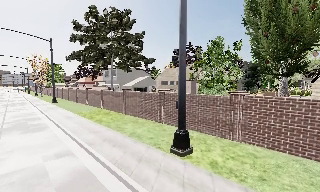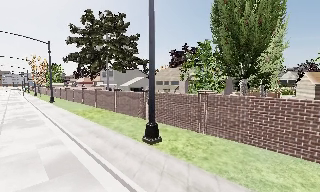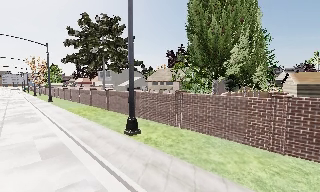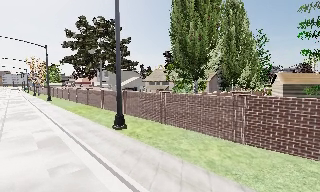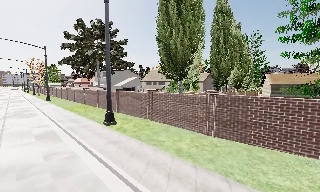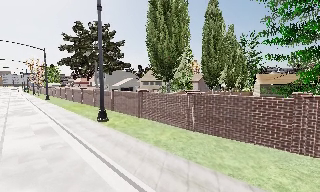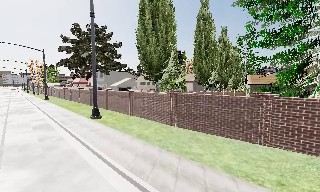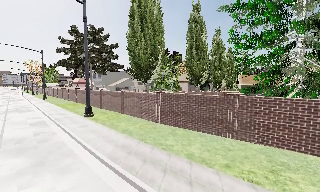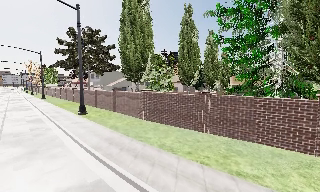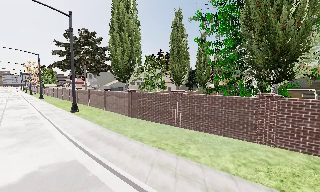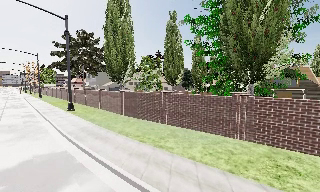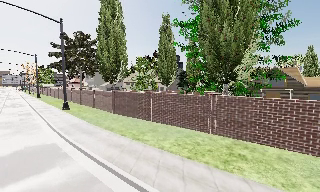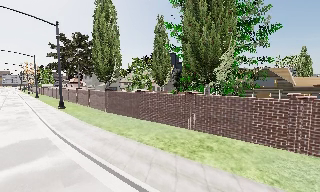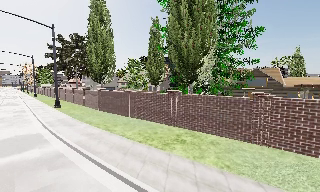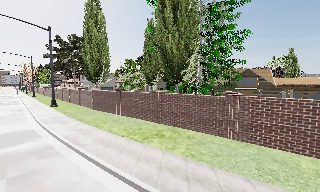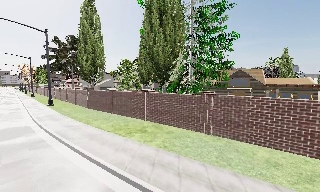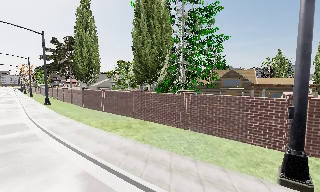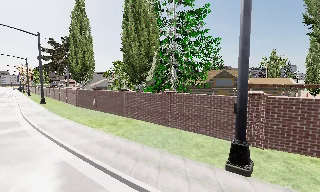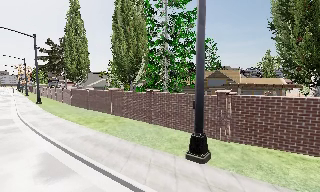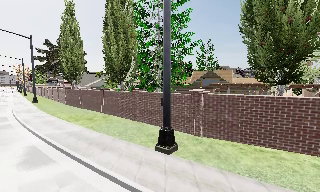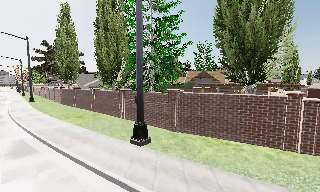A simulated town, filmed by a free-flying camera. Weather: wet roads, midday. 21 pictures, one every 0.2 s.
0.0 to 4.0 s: The camera travels to its right and backward, about 30 m, so close, fixed things drift to the left.
The film runs backward here.
